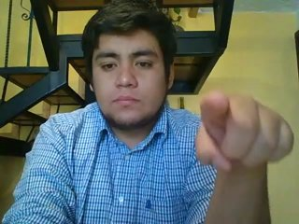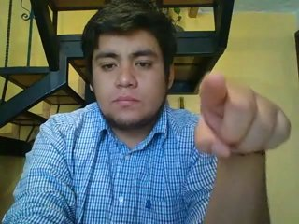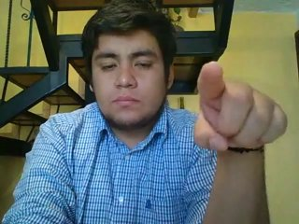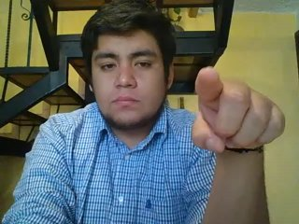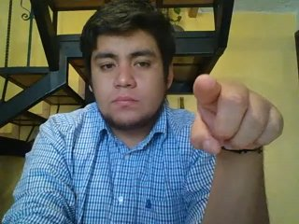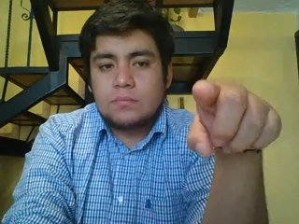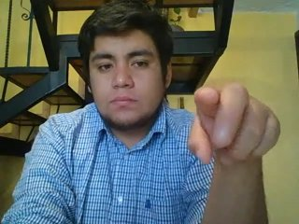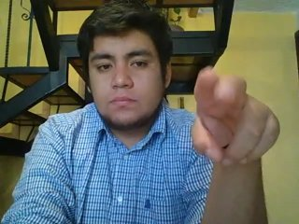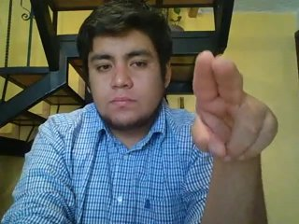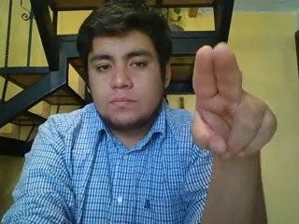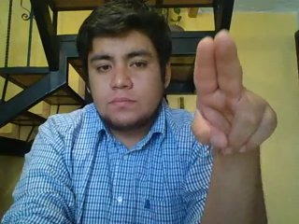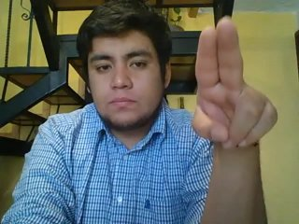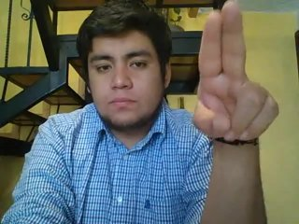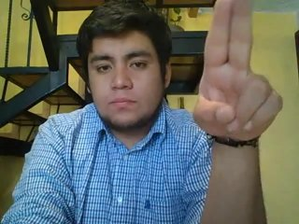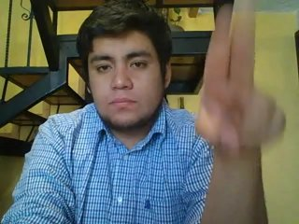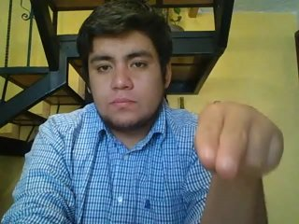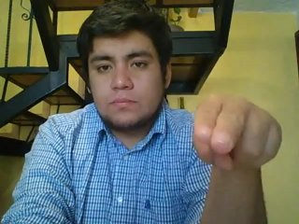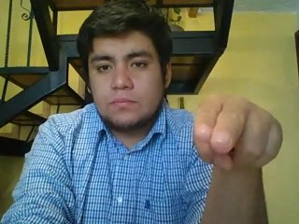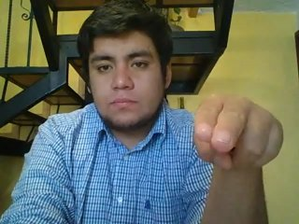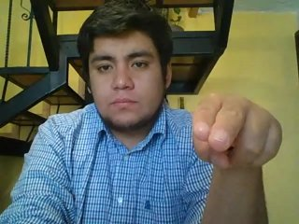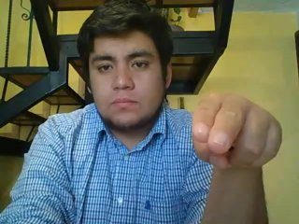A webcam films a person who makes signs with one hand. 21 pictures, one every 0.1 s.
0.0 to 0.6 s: Pointing with one finger.
0.7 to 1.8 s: Click with two fingers.
